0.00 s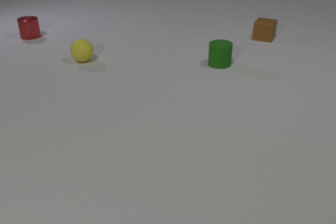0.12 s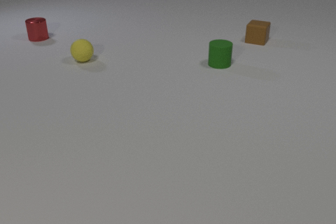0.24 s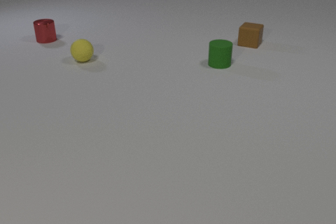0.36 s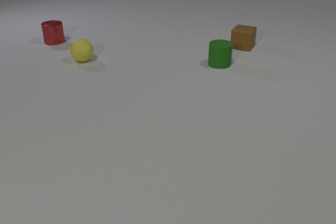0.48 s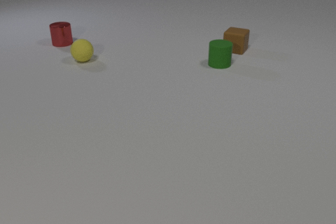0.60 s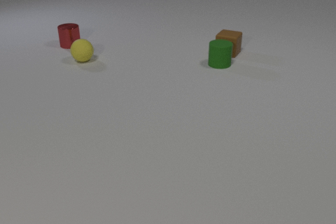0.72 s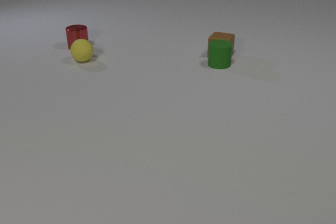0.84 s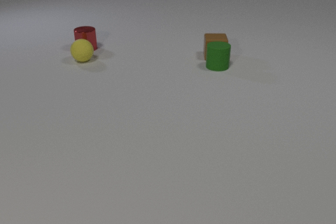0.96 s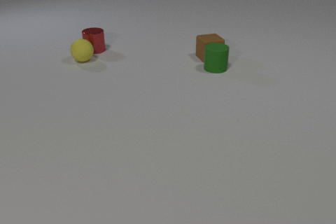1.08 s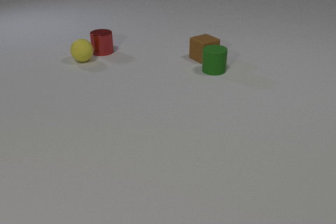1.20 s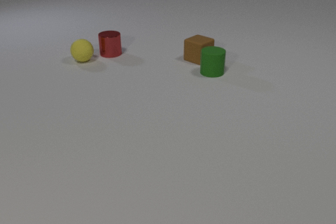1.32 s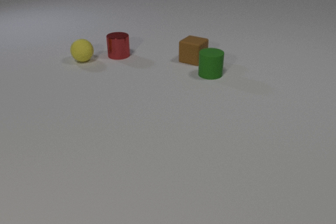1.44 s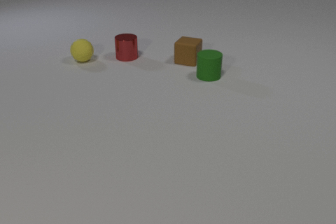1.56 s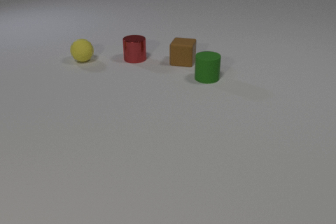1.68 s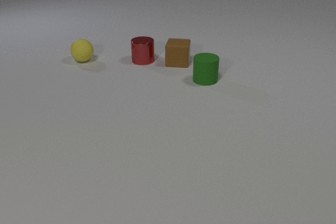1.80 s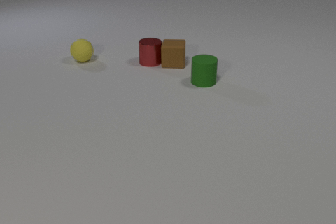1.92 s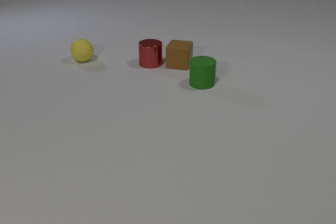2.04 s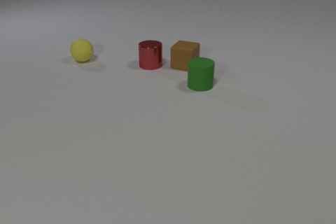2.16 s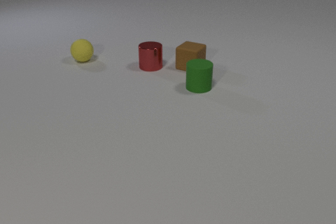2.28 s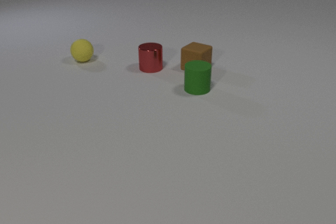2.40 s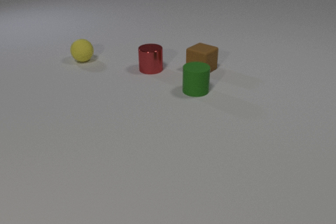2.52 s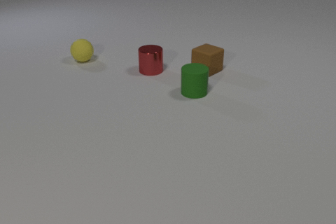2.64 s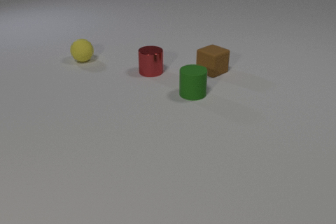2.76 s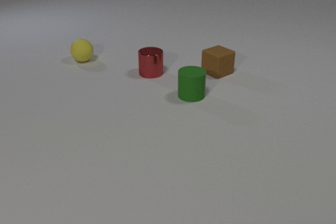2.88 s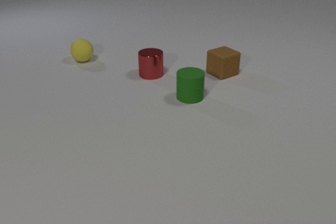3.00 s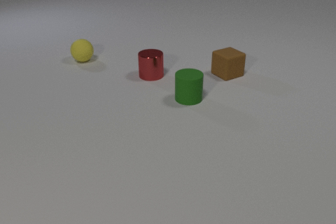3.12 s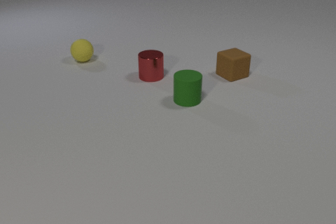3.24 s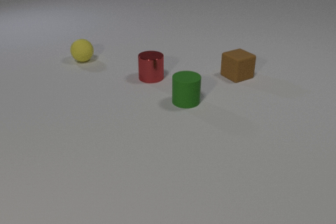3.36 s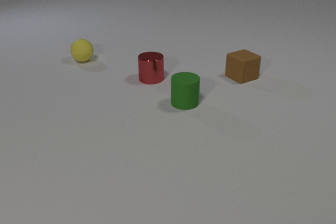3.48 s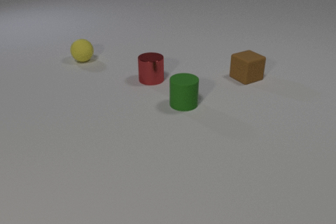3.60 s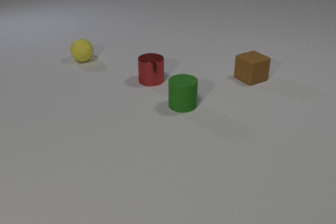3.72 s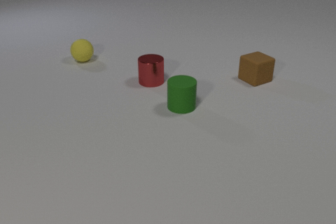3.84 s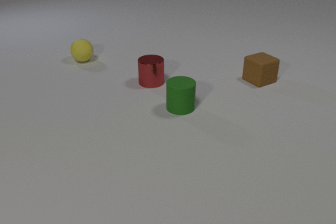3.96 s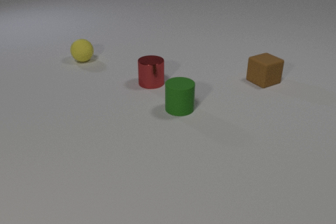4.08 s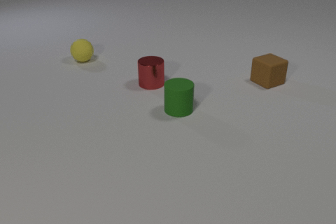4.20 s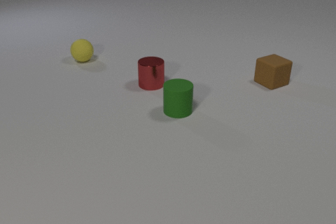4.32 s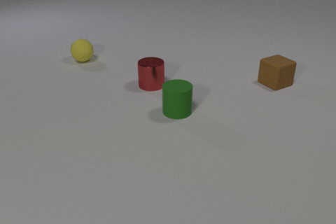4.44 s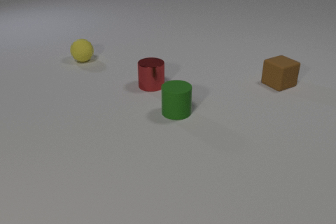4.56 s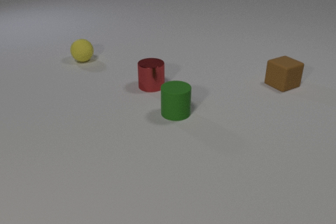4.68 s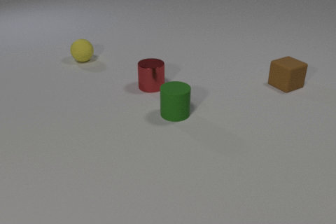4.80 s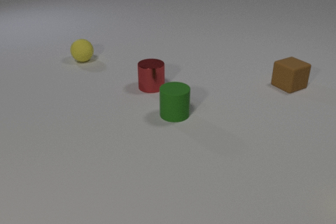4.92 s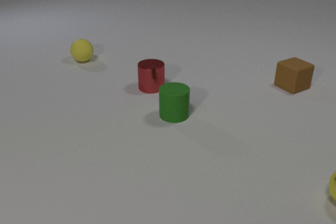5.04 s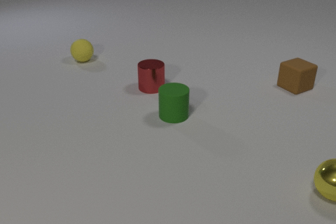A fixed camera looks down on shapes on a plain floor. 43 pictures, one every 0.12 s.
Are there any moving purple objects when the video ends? no.
What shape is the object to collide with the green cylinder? cube.
What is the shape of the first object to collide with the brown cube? cylinder.
0.00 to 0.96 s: The brown rubber cube slides toward the camera and to the left, spins counterclockwise seen from above by about 45 degrees, its near face sliding to the right. The green rubber cylinder slides toward the camera. The red metal cylinder slides to the right and toward the camera. The brown rubber cube and the green rubber cylinder collide.
0.96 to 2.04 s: The brown rubber cube slides to the left and toward the camera, spins counterclockwise seen from above by about 45 degrees, its near face sliding to the right. The green rubber cylinder slides toward the camera. The red metal cylinder slides to the right and toward the camera. The brown rubber cube and the red metal cylinder collide.
2.04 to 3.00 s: The brown rubber cube slides to the right, spins so that its near face slides to the left, clockwise seen from above. The green rubber cylinder slides toward the camera. The red metal cylinder slides toward the camera.
3.00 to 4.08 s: The brown rubber cube slides to the right. The green rubber cylinder slides toward the camera and to the left. The red metal cylinder slides toward the camera.
4.08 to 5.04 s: The brown rubber cube slides to the right. The green rubber cylinder slides toward the camera. The red metal cylinder slides toward the camera. The yellow metal sphere comes in at the right edge, rolls to the left.
